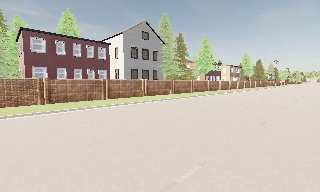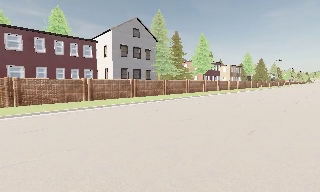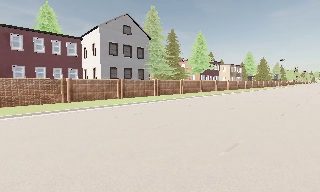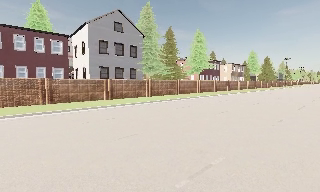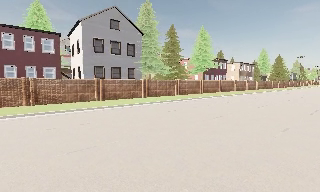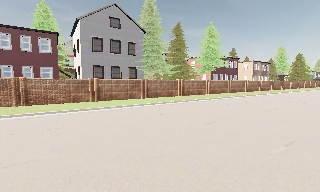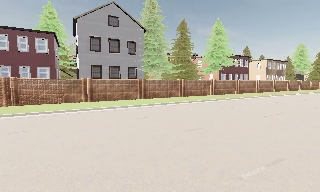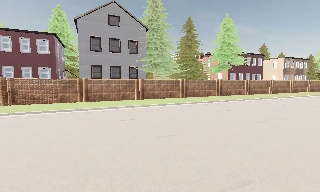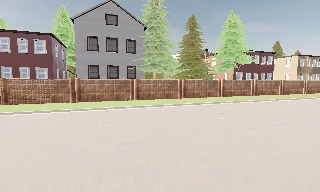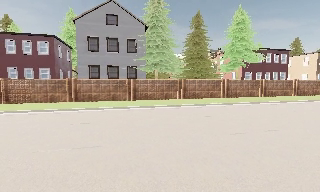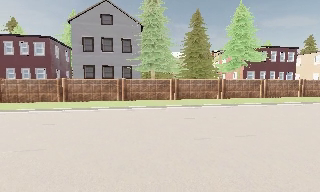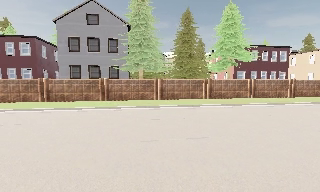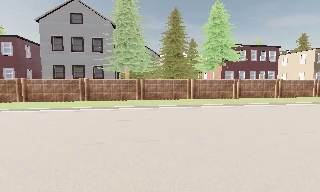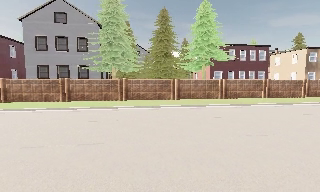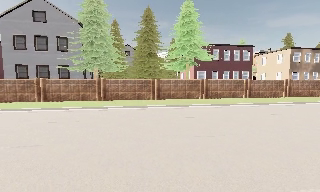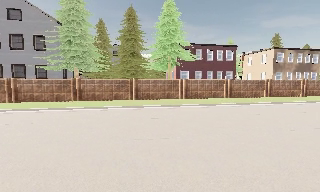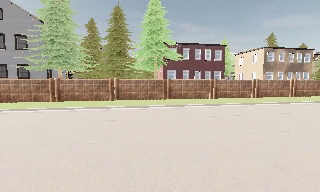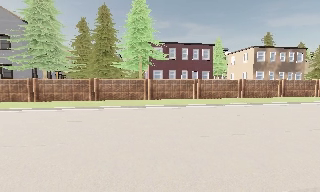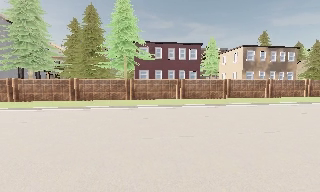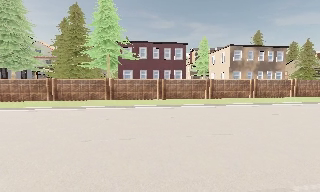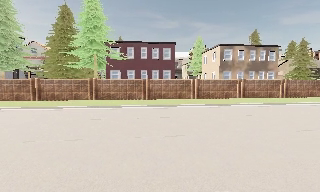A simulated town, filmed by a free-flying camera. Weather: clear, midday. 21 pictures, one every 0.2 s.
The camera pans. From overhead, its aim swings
counterclockwise.
0.0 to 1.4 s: The camera pans to its left, which is counterclockwise from overhead, by about 20 degrees. It travels to its right and forward, about 15 m, so close, fixed things drift to the left.
1.4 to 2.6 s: The camera pans to its left, which is counterclockwise from overhead, by about 15 degrees. It travels to its right, about 12 m, so close, fixed things drift to the left.
2.6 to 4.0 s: The camera travels to its right, about 16 m, so close, fixed things drift to the left.
The film runs forward here.
